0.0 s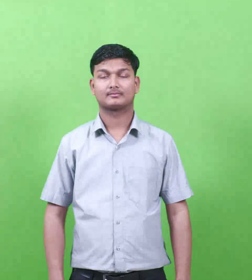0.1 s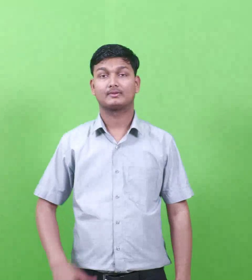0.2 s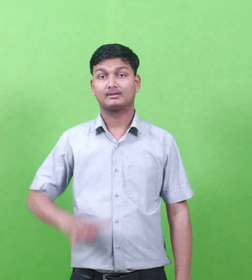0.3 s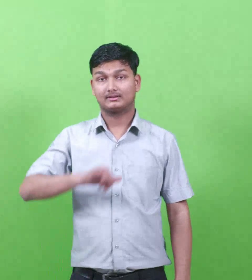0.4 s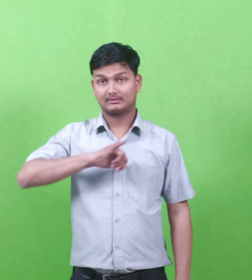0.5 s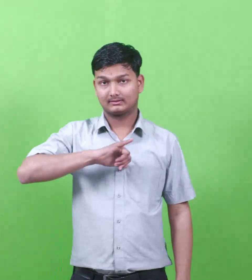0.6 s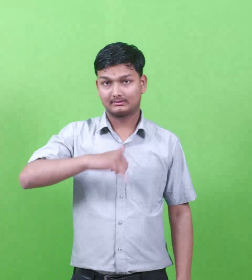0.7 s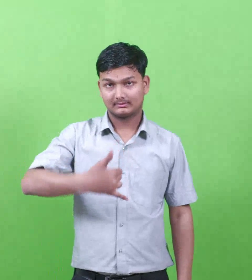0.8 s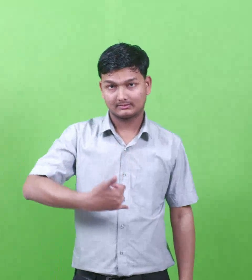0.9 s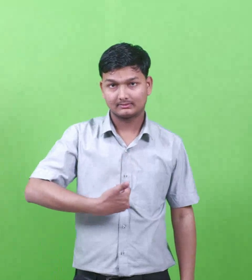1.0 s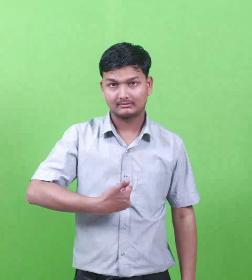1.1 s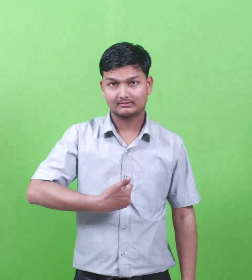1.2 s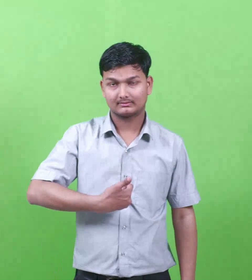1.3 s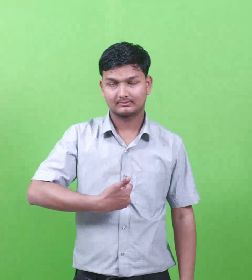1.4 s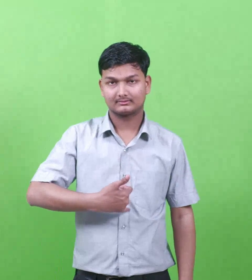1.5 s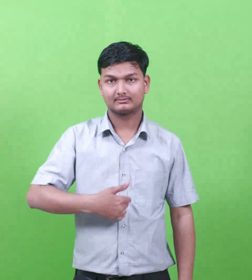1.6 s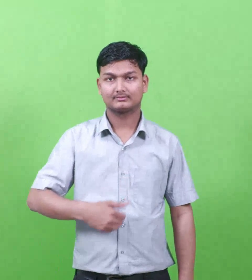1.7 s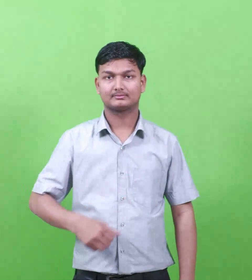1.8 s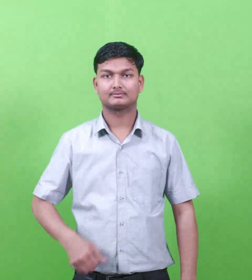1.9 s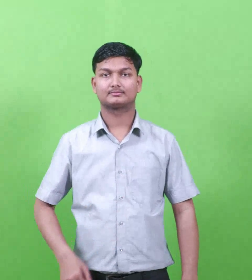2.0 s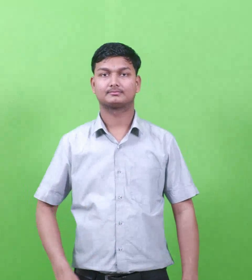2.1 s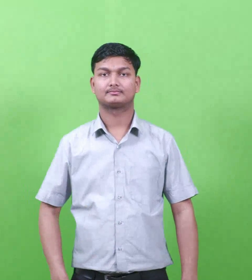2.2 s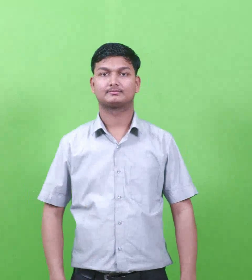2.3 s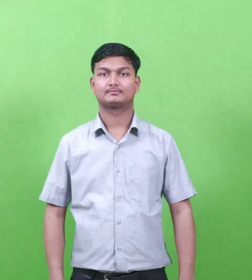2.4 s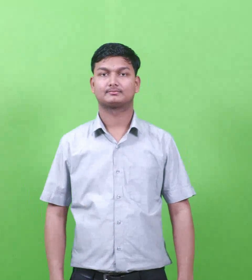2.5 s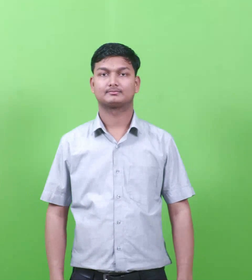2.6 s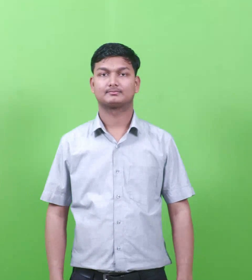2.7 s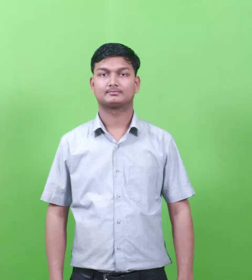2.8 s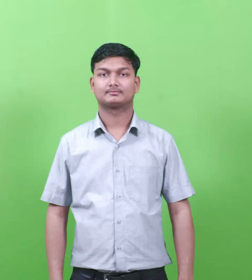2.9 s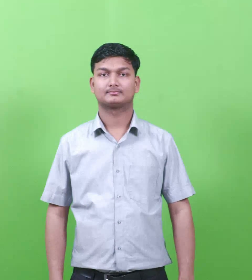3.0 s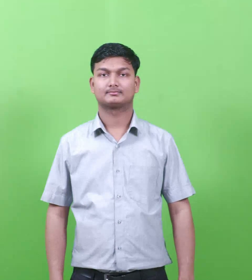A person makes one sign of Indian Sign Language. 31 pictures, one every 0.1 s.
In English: sosipater
